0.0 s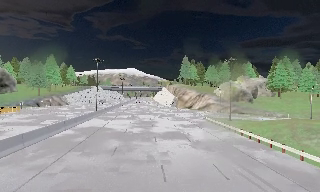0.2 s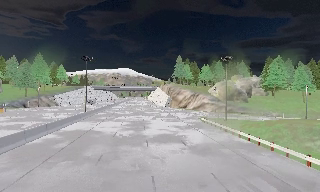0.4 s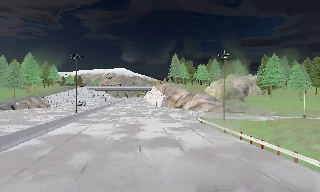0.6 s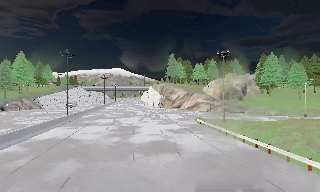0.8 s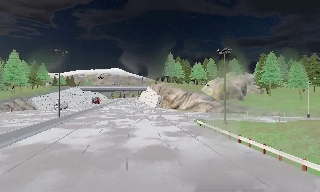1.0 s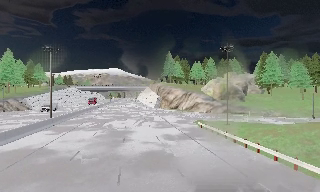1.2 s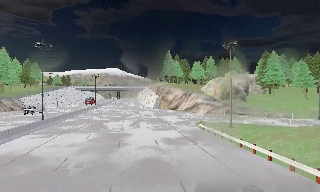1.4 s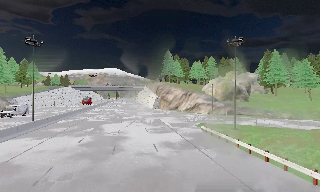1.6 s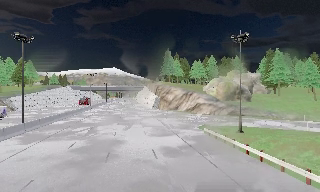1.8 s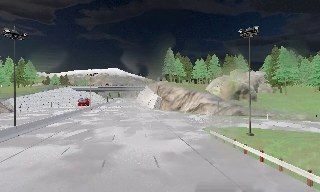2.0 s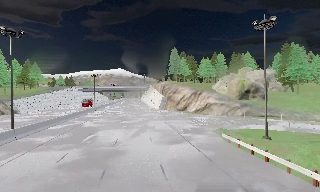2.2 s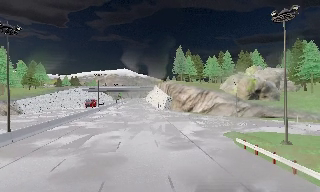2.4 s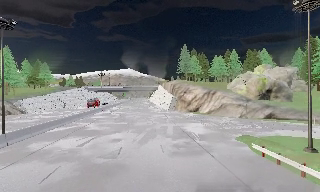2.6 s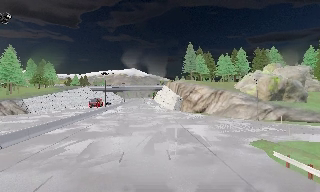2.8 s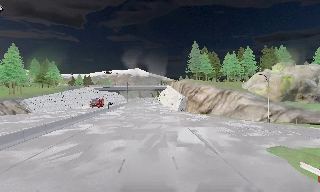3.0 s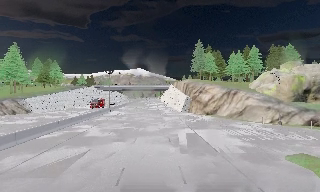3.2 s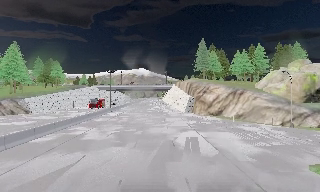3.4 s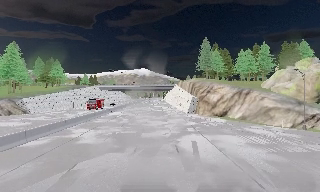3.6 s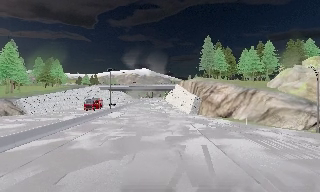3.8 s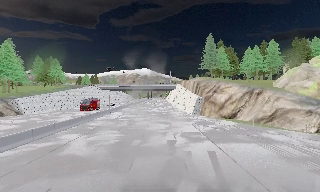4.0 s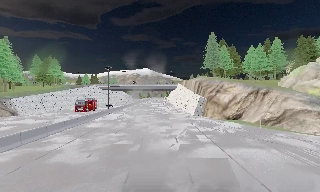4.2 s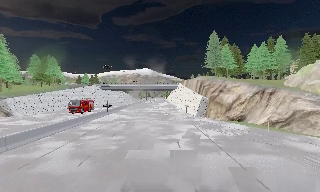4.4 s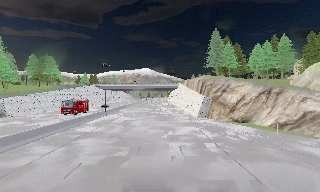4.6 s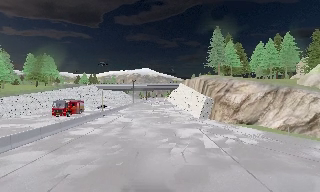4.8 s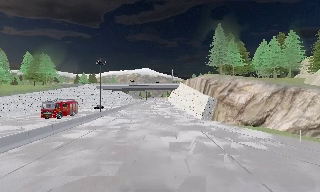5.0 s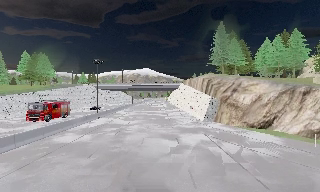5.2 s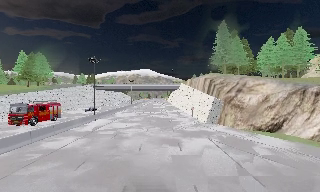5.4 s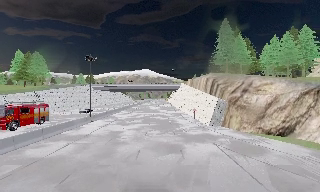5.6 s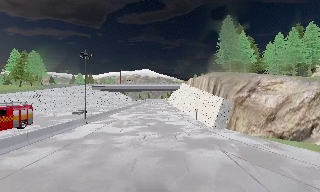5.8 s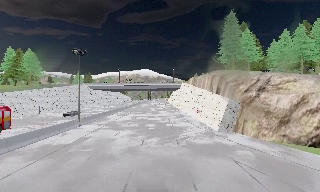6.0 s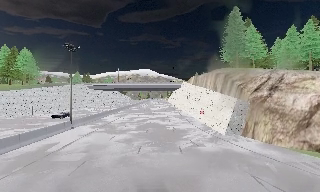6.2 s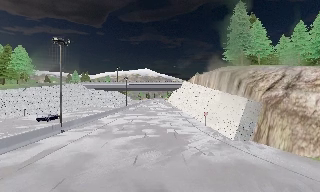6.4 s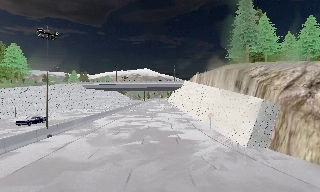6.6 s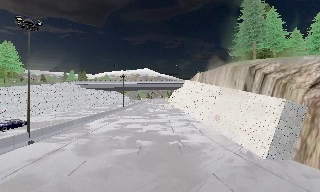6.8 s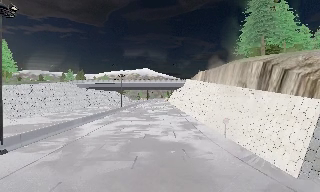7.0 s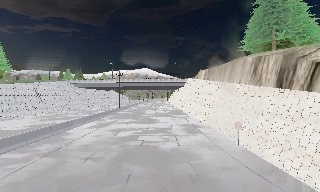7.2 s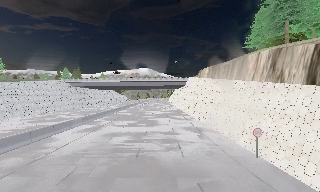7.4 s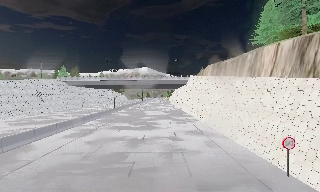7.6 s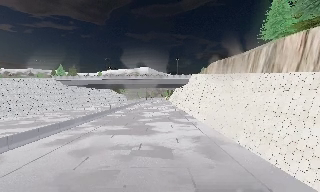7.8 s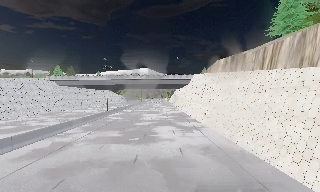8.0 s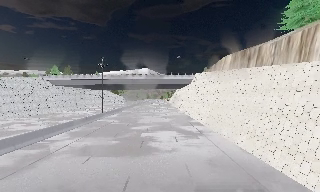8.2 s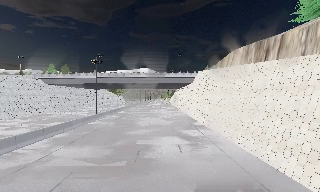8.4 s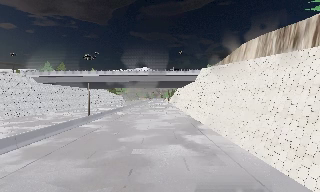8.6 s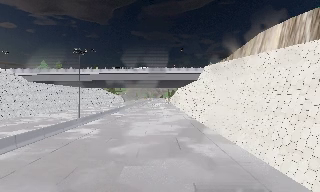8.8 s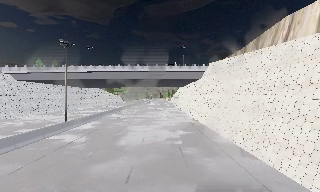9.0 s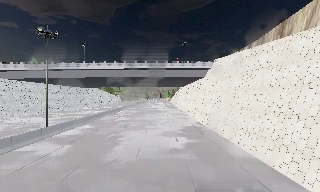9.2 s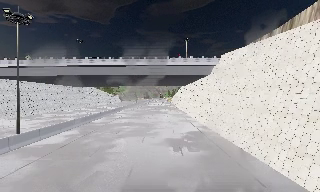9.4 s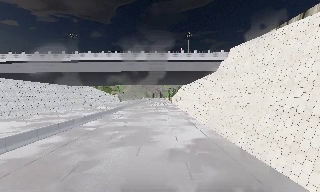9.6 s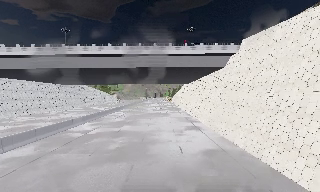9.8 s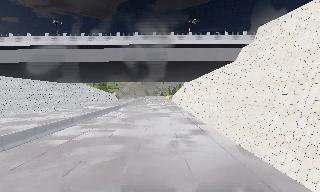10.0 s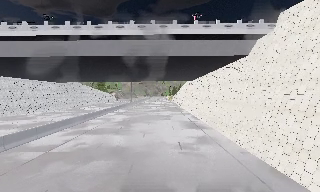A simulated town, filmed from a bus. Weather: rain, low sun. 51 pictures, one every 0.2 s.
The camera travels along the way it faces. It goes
forward.
0.0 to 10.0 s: The camera travels forward, about 110 m, so what stands in front looms larger. It gains speed.
The film runs forward here.
